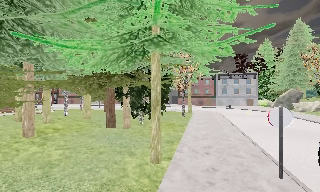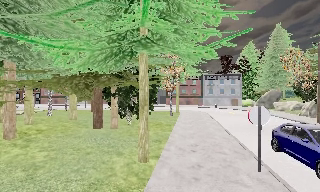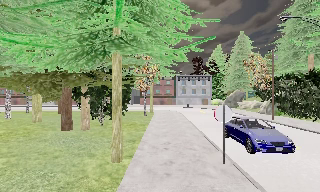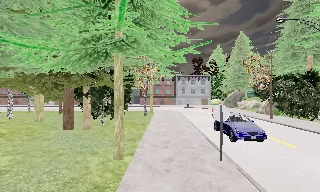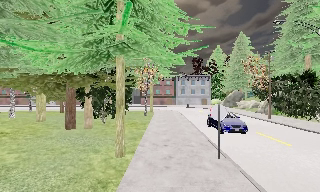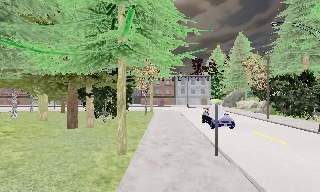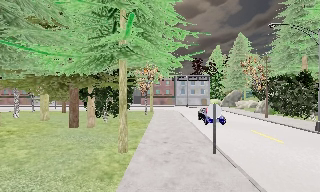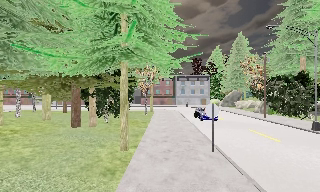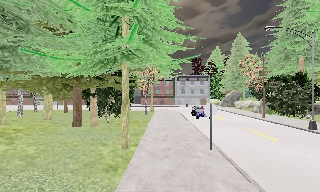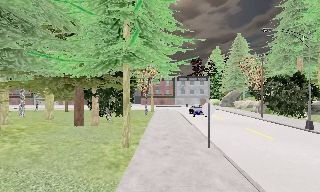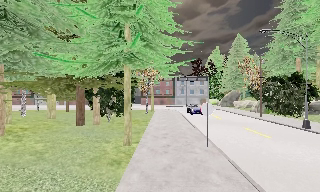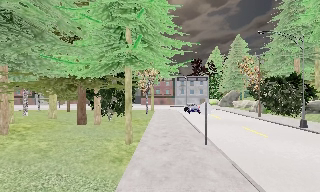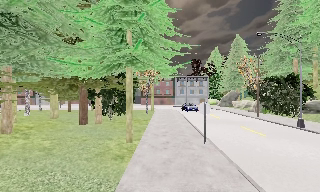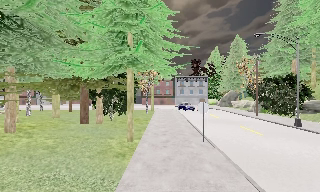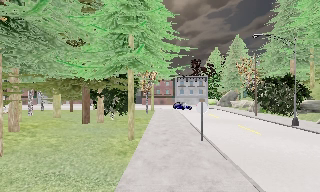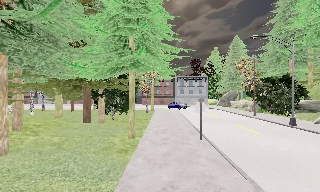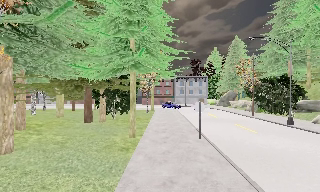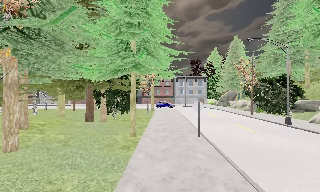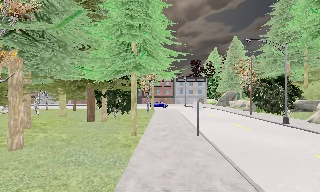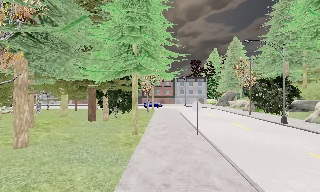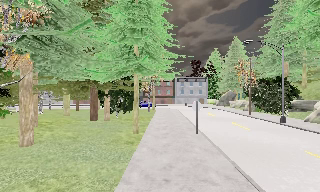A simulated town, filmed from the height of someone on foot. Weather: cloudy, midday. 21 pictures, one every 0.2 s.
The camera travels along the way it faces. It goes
backward.
0.0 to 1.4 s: The camera swings to its right by about 15 degrees, and the scene slides to the left. It travels backward, about 1.5 m, so what stands in front gets smaller.
1.4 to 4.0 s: The camera travels backward, about 3.5 m, so what stands in front gets smaller.
The film runs backward here.
